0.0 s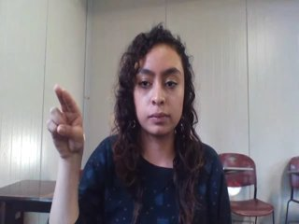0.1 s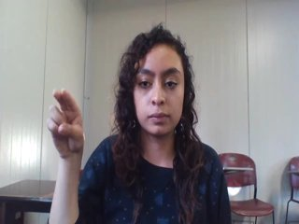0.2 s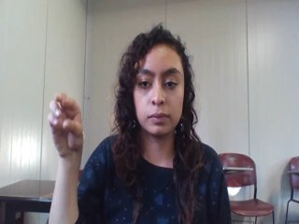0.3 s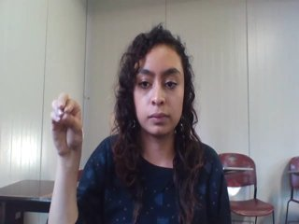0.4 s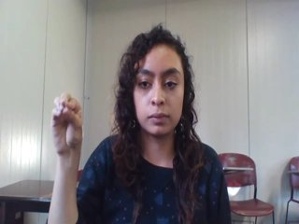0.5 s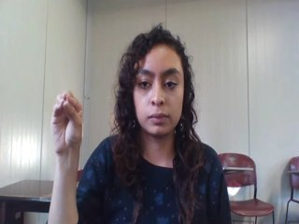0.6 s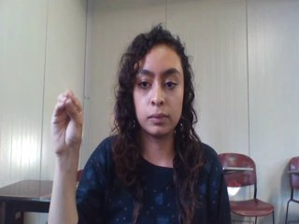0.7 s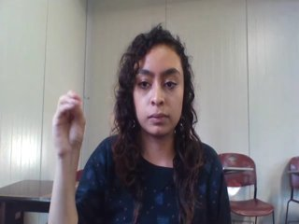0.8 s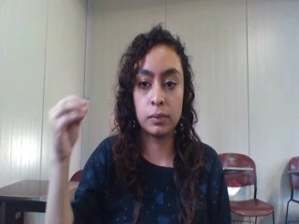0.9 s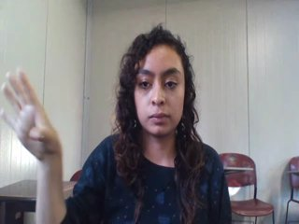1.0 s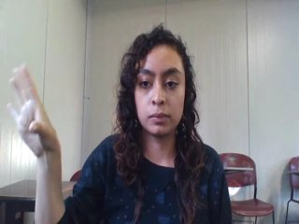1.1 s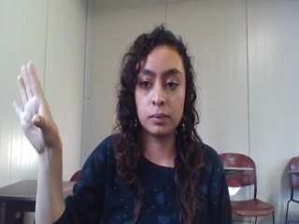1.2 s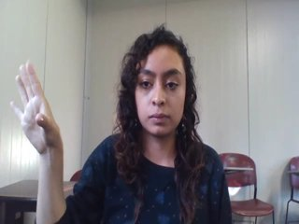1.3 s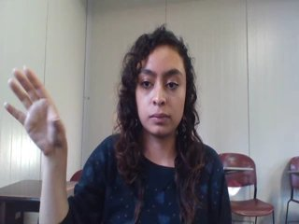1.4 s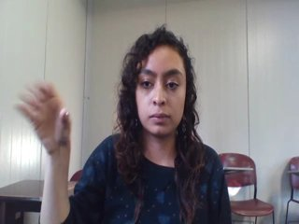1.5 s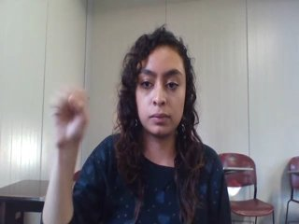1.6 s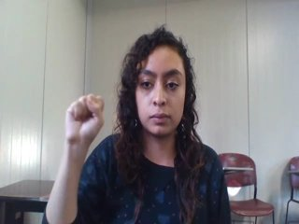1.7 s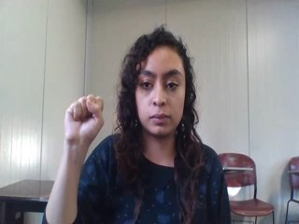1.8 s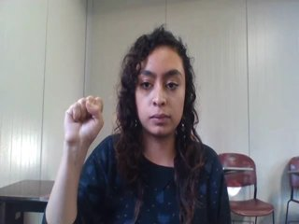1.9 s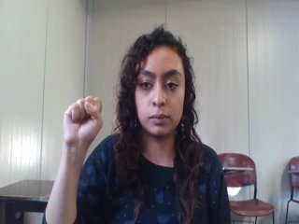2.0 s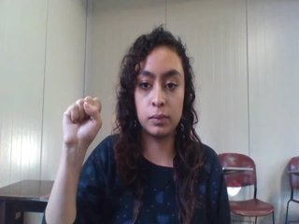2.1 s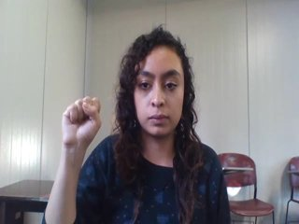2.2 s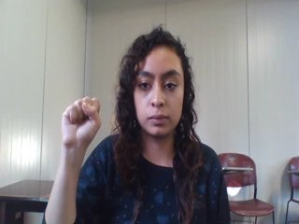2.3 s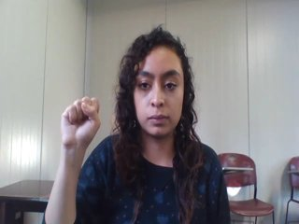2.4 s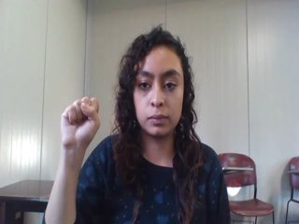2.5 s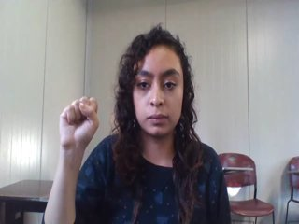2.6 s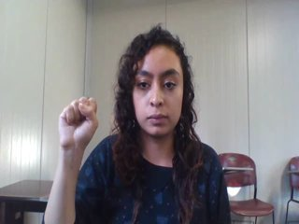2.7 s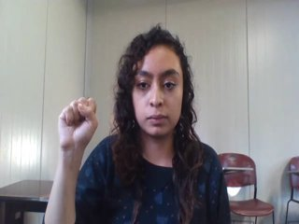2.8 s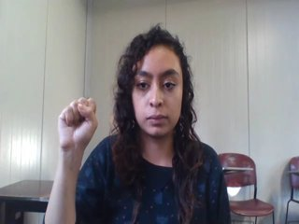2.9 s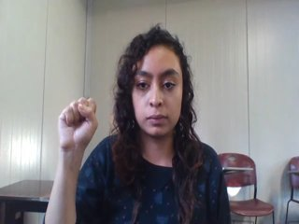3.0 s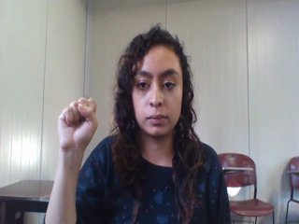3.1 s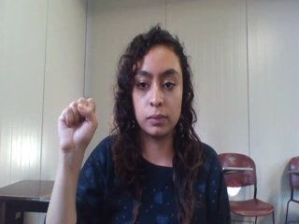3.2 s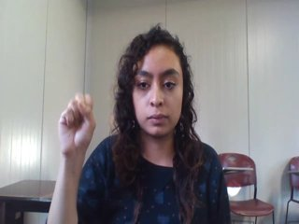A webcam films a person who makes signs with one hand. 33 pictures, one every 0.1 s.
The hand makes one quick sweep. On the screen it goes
to the left.
0.3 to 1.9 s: On the screen the hand sweeps to the left. The name of the sign: Throw right.
2.0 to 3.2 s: Pointing with two fingers.
